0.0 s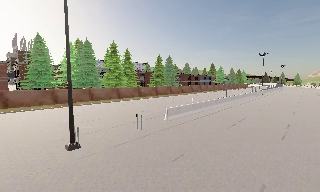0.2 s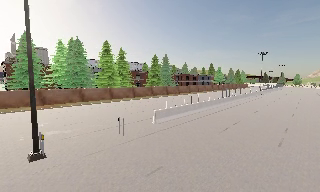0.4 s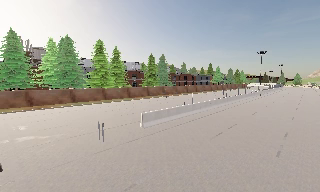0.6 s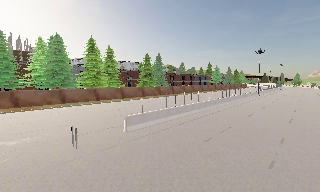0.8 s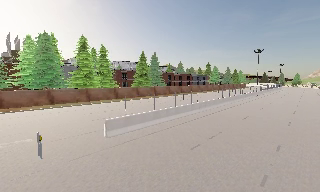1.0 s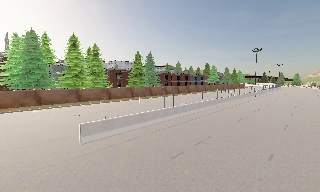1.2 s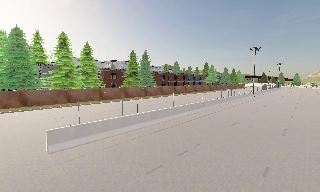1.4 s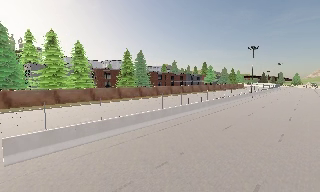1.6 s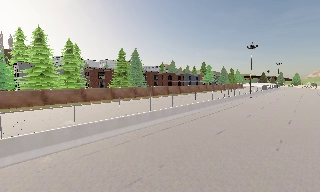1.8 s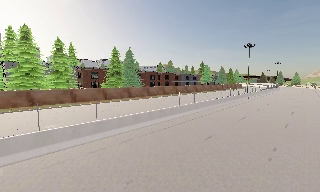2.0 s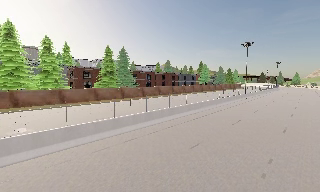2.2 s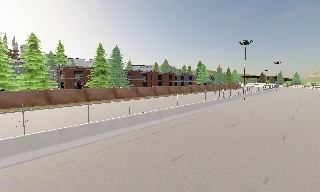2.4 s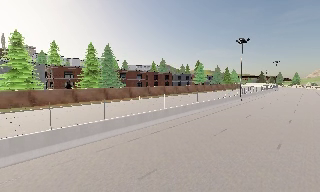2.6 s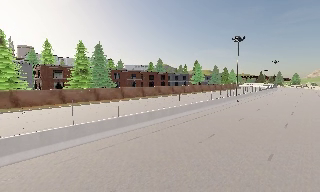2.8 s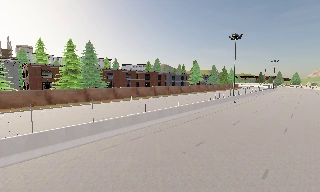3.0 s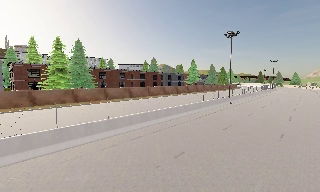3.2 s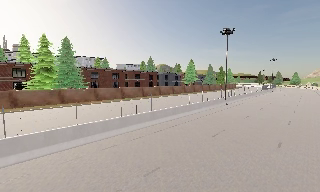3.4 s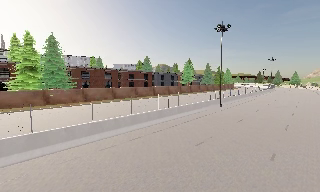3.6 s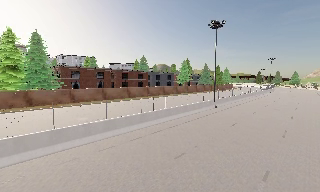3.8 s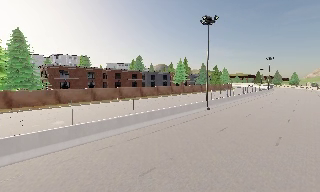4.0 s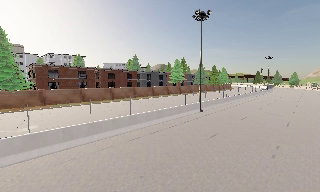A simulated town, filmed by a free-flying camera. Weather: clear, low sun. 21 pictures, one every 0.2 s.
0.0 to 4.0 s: The camera travels forward and to its right, about 35 m, so what stands in front looms larger.
The film runs forward here.
